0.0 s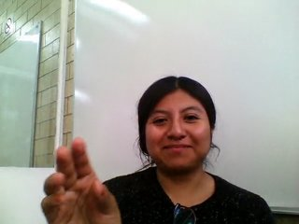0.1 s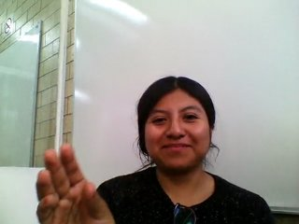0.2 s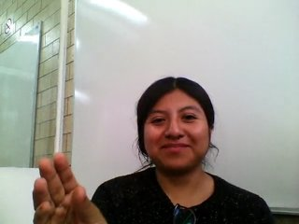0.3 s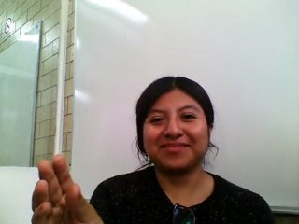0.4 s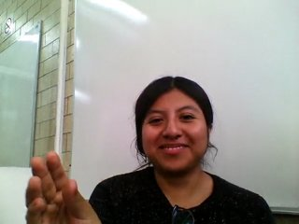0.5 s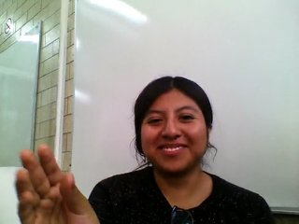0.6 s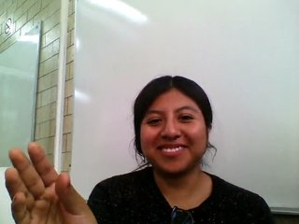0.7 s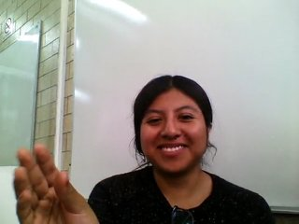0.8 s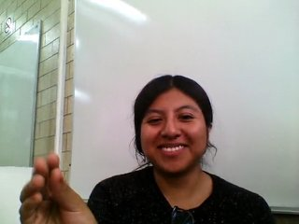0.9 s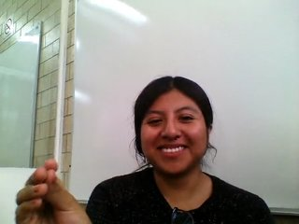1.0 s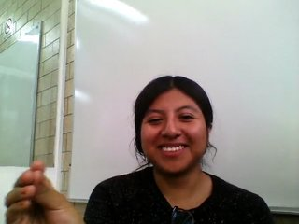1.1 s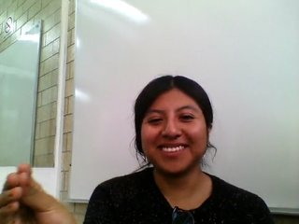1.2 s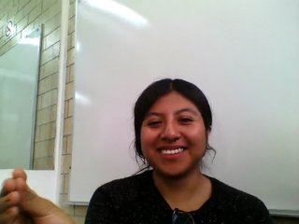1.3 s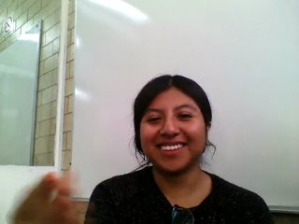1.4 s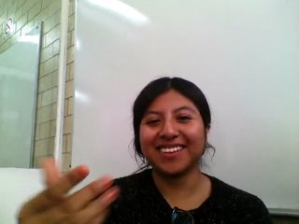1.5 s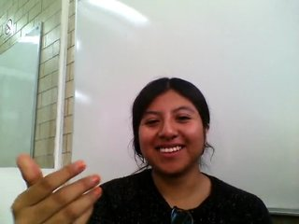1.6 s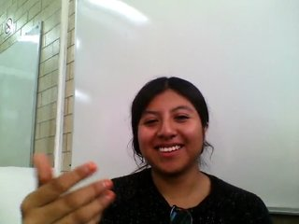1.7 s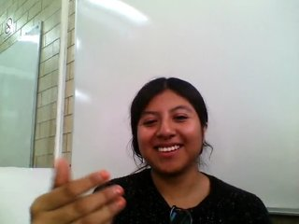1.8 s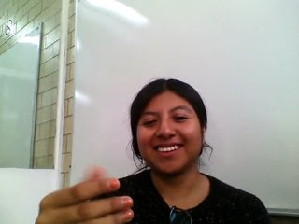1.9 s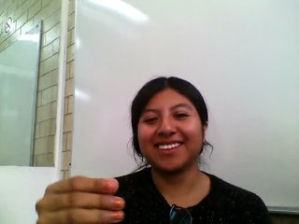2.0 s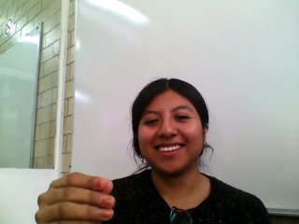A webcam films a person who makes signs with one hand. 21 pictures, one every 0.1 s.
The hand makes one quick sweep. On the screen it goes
to the right.
0.2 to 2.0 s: On the screen the hand sweeps to the right. The name of the sign: Throw left.
